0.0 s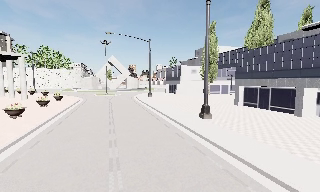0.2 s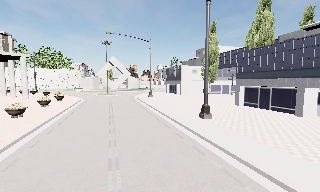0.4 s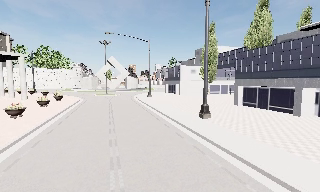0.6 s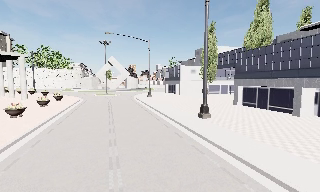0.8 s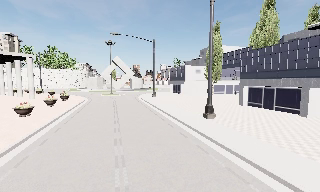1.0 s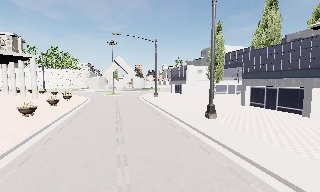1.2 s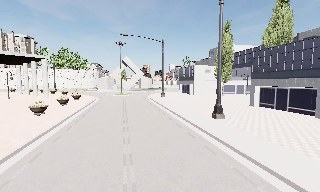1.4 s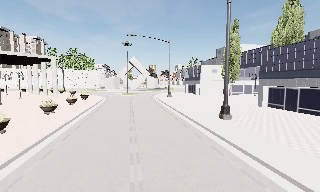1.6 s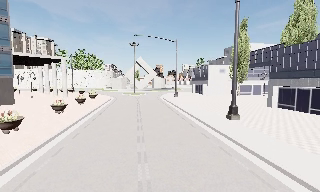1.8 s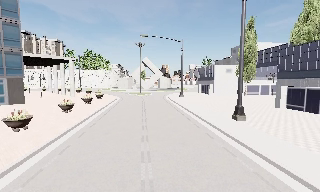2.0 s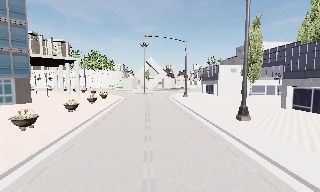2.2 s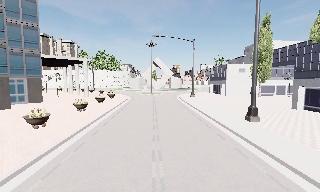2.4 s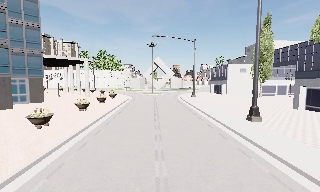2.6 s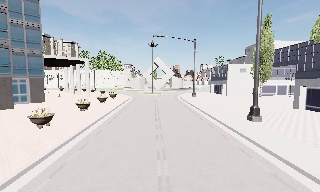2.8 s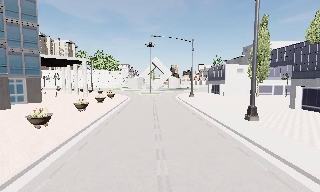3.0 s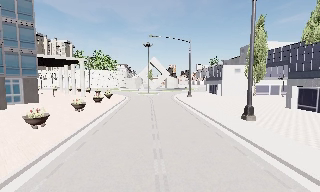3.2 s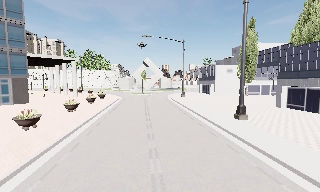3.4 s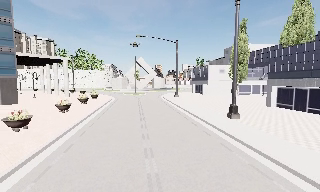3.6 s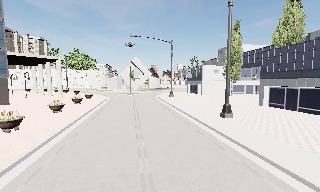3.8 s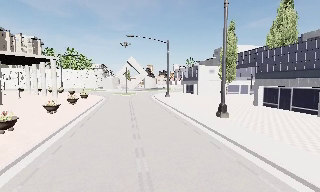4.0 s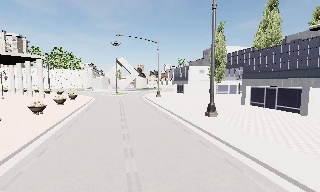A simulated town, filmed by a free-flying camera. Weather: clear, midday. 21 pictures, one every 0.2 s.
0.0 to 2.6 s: The camera swings to its left by about 15 degrees, and the scene slides to the right. It travels backward, about 0.5 m, so what stands in front gets smaller.
2.6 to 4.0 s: The camera swings to its right by about 15 degrees, and the scene slides to the left.
The film runs backward here.
